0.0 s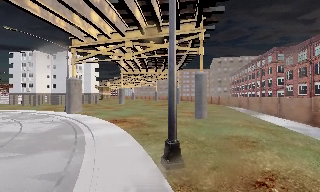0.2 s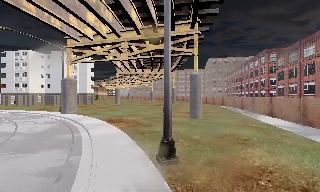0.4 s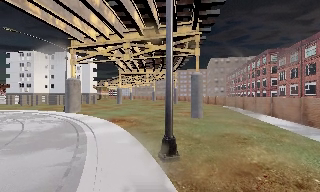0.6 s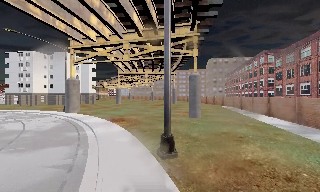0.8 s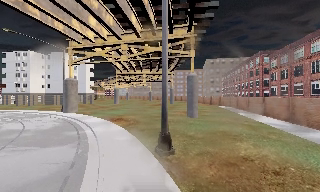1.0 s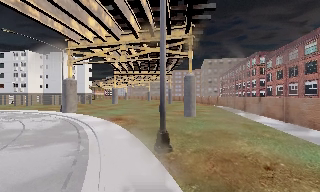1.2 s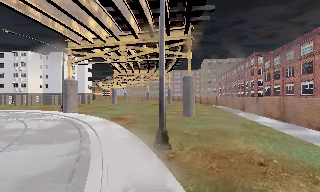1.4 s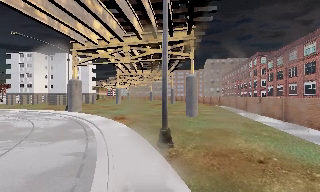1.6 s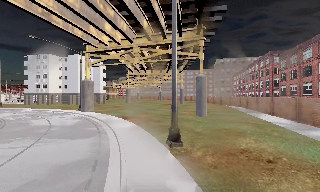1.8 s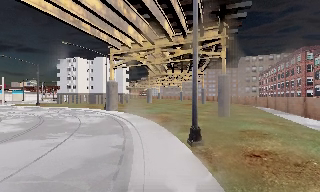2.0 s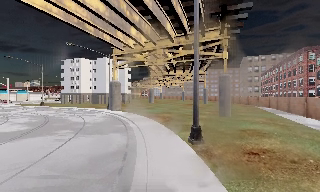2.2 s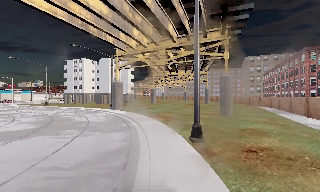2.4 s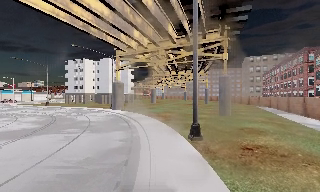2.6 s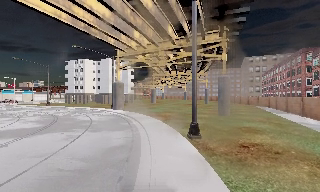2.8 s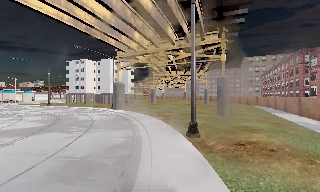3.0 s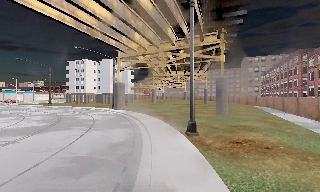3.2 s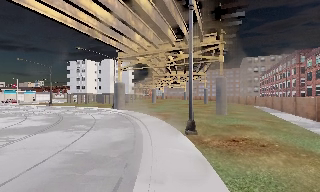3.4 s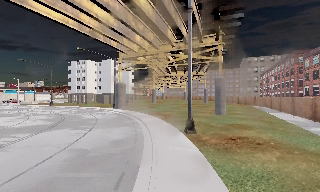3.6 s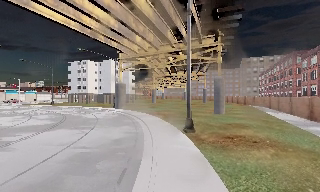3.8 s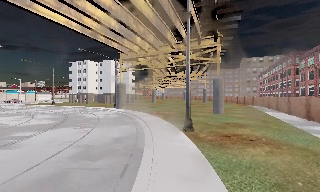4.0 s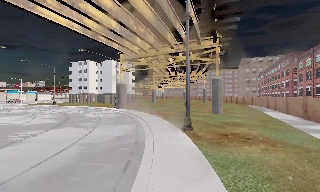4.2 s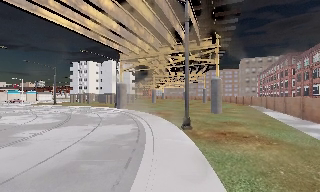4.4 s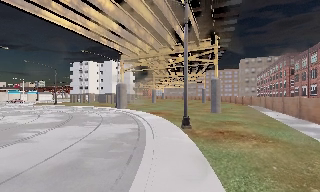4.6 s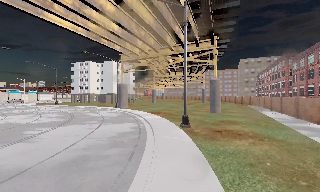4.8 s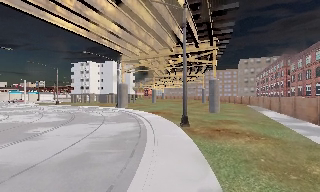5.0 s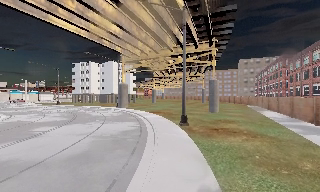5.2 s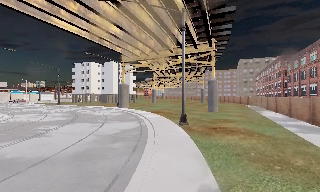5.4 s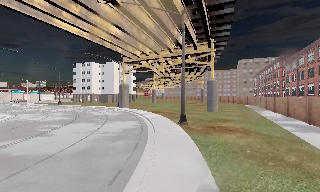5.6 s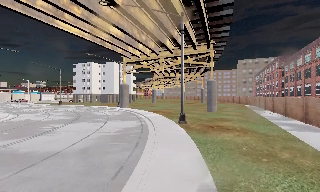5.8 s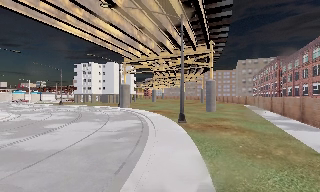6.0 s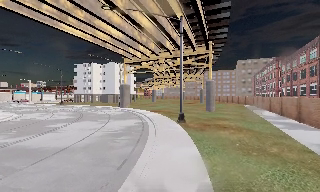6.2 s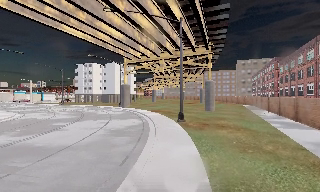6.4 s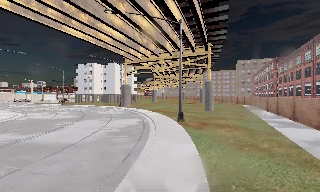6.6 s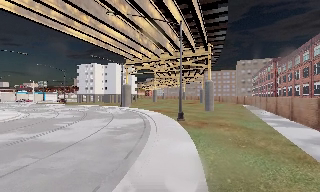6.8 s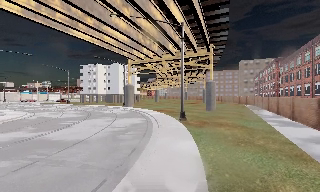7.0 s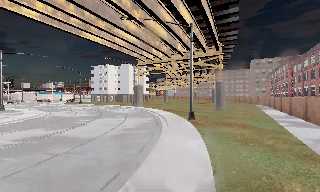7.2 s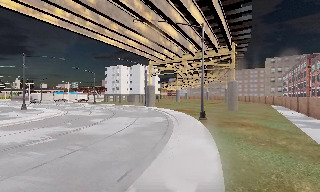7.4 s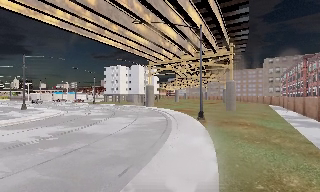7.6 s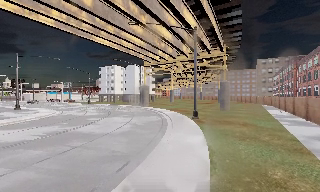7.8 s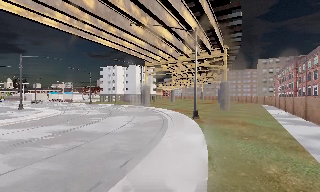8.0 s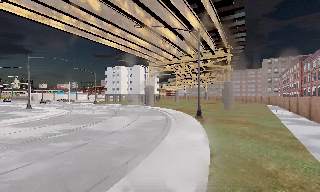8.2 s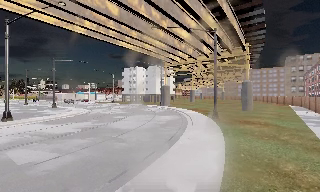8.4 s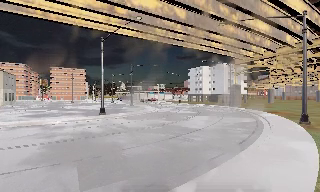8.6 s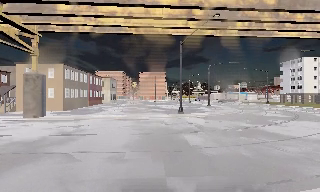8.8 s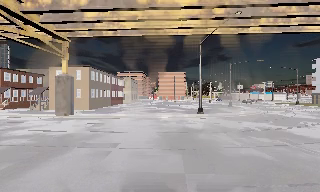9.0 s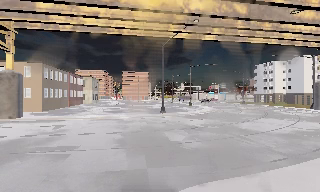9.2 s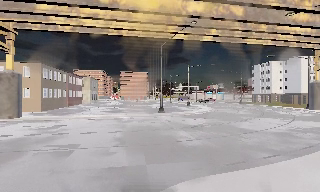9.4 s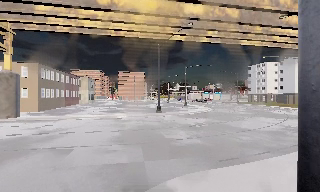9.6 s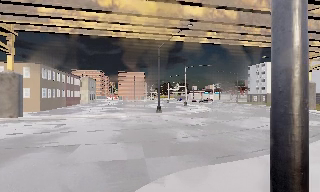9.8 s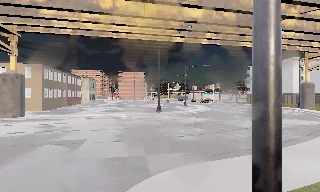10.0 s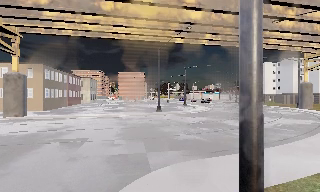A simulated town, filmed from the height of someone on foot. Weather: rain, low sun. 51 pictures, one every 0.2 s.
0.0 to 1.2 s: The camera travels backward, about 2 m, so what stands in front gets smaller.
1.2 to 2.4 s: The camera pans to its left, which is counterclockwise from overhead, by about 15 degrees. It travels backward, about 2 m, so what stands in front gets smaller.
2.4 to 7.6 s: The camera travels backward, about 9 m, so what stands in front gets smaller.
7.6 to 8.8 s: The camera swings to its left by about 65 degrees, and the scene slides to the right. It travels backward, about 2 m.
8.8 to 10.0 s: The camera pans to its right, which is clockwise from overhead, by about 15 degrees. It travels backward, about 2 m, so what stands in front gets smaller.
The film runs backward here.
